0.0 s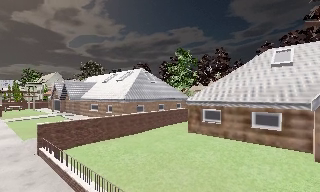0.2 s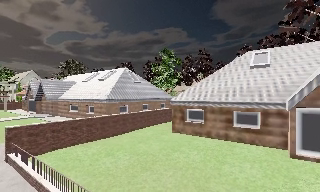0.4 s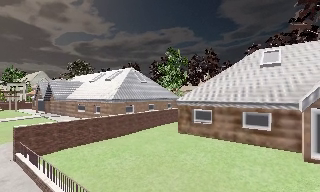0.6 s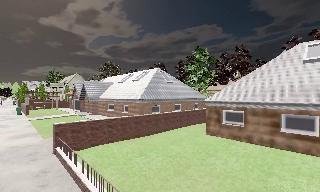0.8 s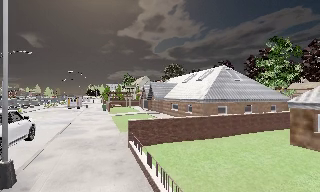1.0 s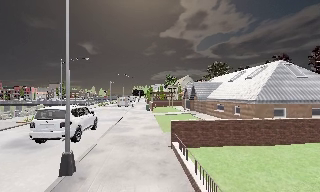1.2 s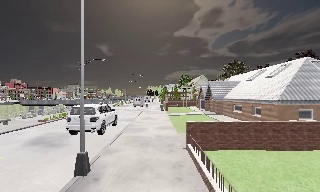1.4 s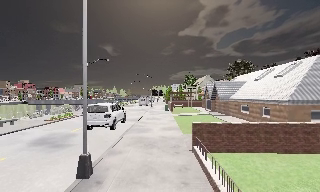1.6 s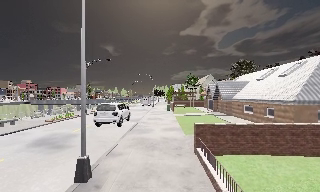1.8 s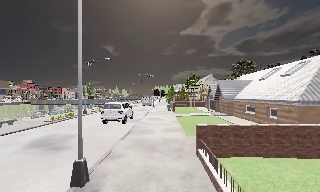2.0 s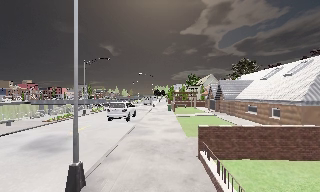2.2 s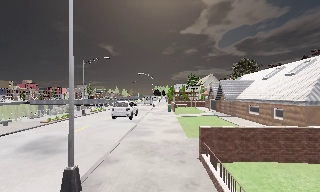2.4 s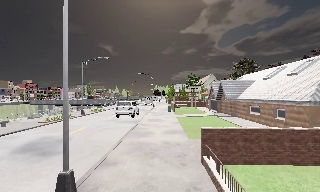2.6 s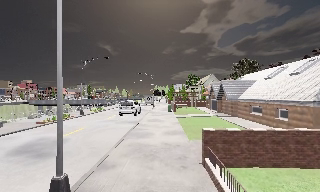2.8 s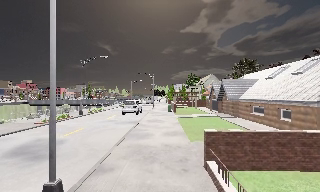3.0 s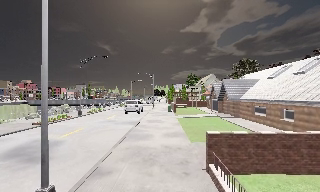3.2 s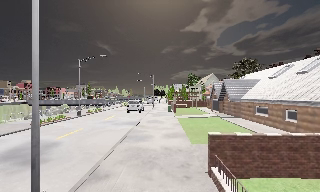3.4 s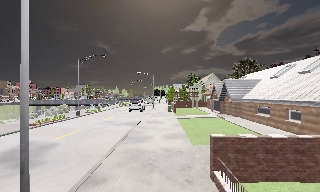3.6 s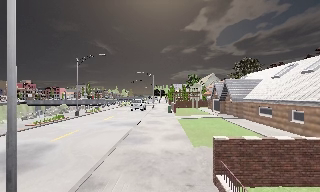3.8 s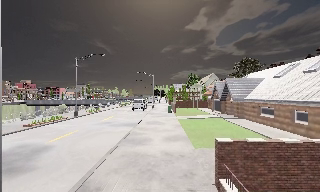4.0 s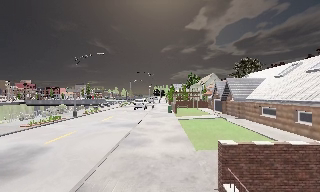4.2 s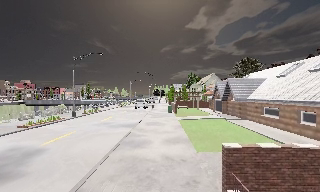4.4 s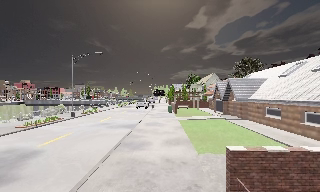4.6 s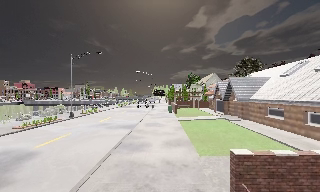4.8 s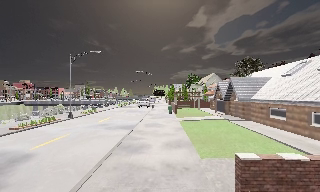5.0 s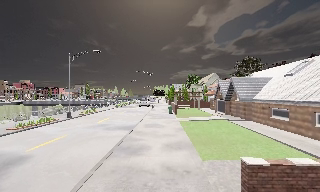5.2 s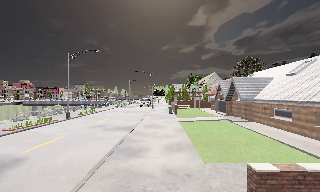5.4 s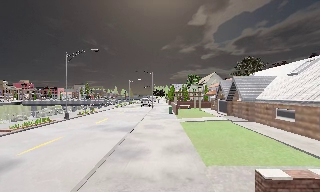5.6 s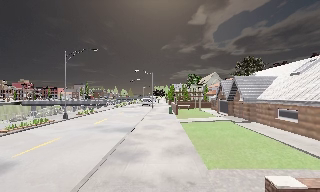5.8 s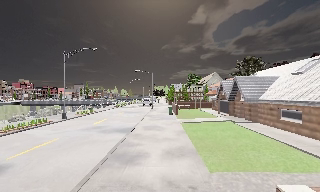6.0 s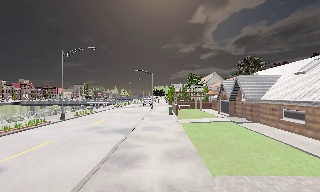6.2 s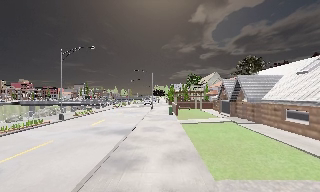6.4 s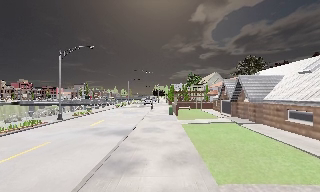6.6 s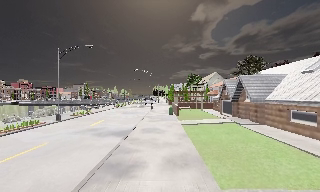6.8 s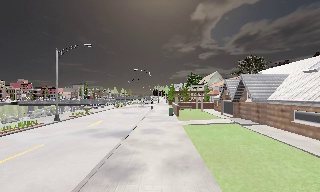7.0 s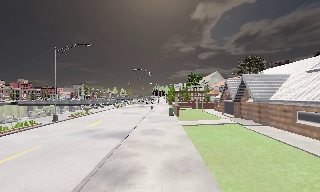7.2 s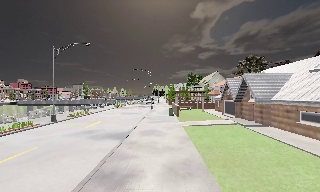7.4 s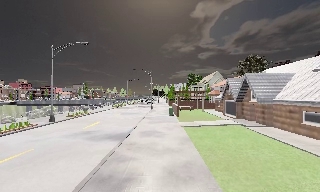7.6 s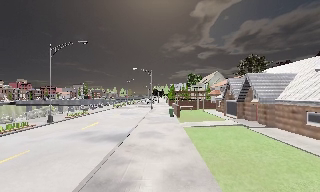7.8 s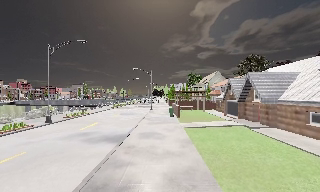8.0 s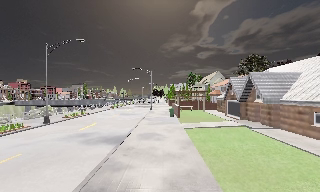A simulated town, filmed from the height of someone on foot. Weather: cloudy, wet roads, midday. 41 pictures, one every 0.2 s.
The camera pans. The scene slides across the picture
to the right.
The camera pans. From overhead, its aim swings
counterclockwise.
0.0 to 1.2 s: The camera swings to its left by about 50 degrees, and the scene slides to the right. It travels forward, about 1 m.
1.2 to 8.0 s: The camera travels forward, about 8 m, so what stands in front looms larger.
The film runs forward here.
